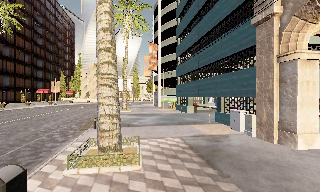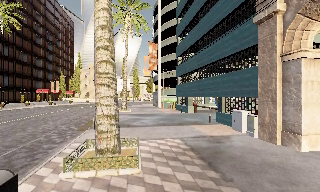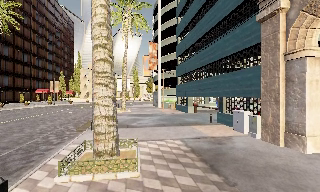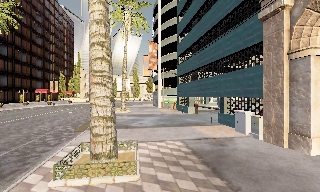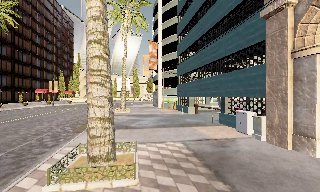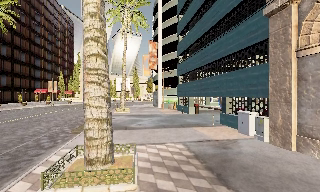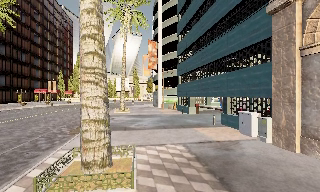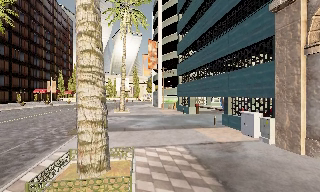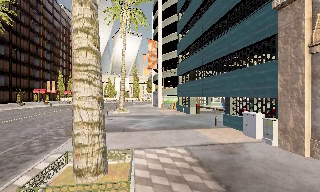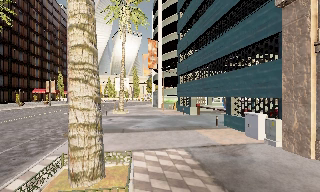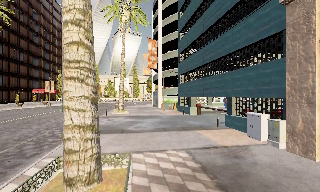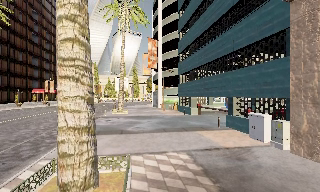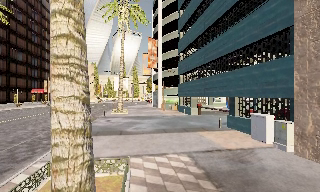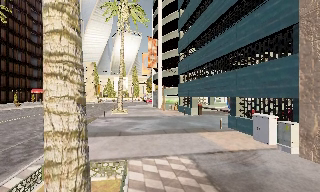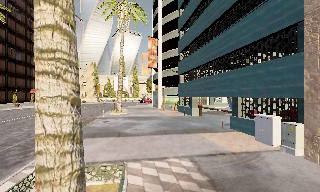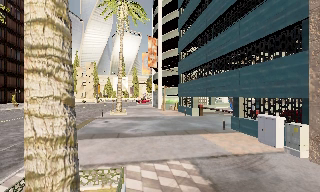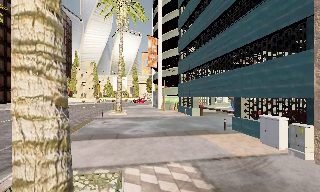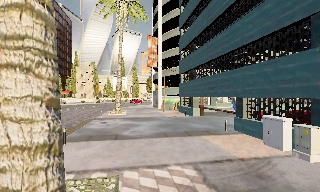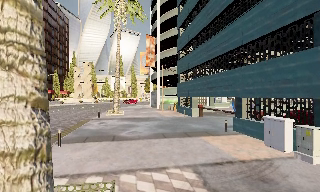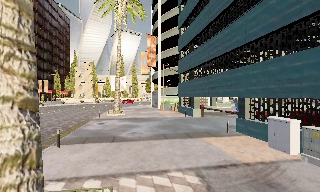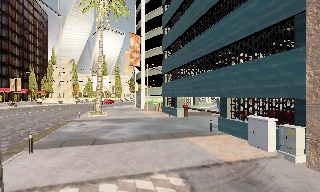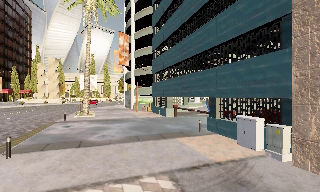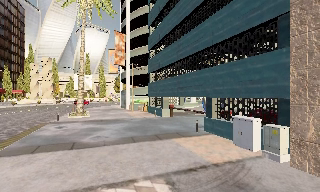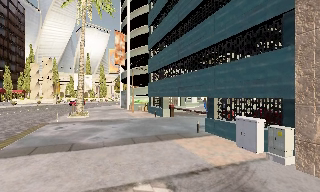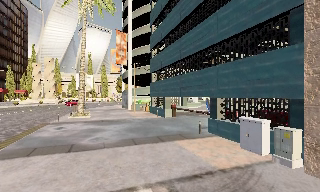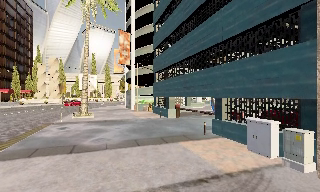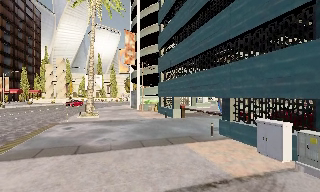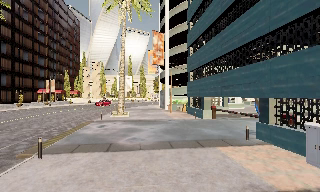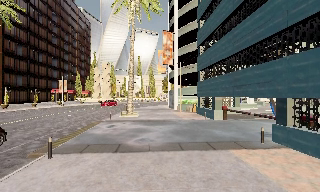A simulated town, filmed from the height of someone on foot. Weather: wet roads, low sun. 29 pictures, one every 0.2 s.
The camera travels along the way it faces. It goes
forward.
0.0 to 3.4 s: The camera travels forward, about 4 m, so what stands in front looms larger.
3.4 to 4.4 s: The scene slides to the left, as the camera pans about 10 degrees to its right. It travels forward, about 1 m, so what stands in front looms larger.
4.4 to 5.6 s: The scene slides to the right, as the camera pans about 15 degrees to its left. It travels forward, about 1.5 m, so what stands in front looms larger.
The film runs forward here.
